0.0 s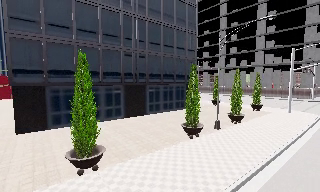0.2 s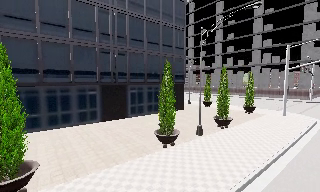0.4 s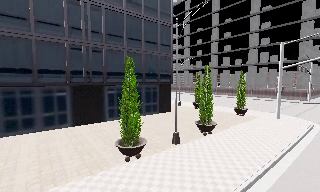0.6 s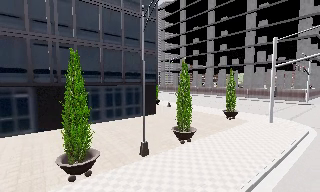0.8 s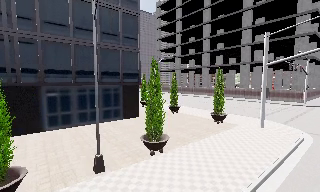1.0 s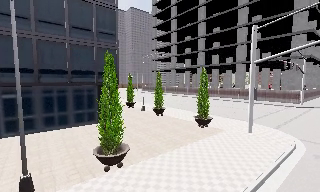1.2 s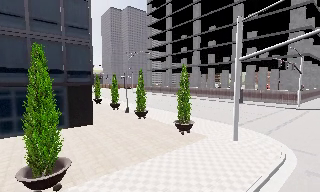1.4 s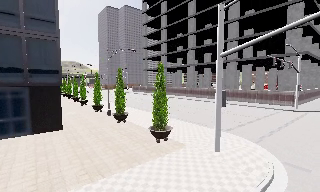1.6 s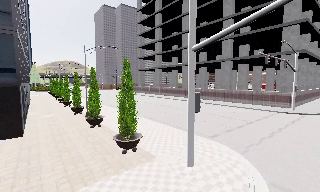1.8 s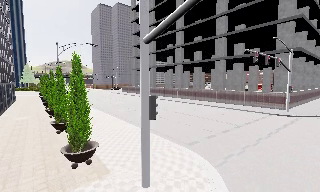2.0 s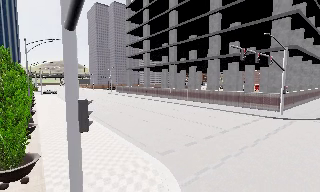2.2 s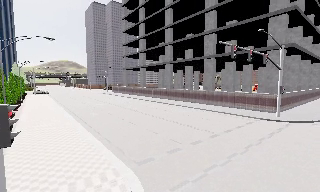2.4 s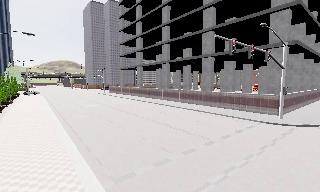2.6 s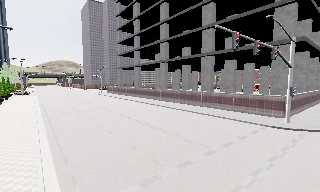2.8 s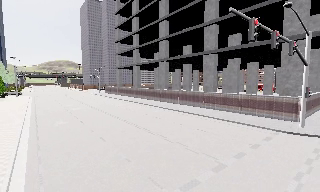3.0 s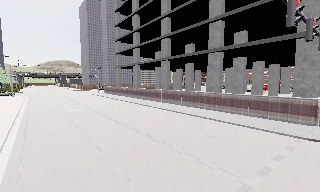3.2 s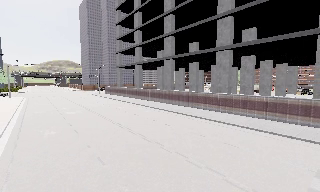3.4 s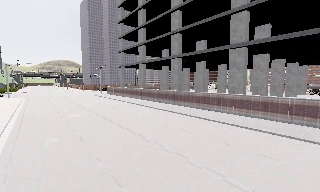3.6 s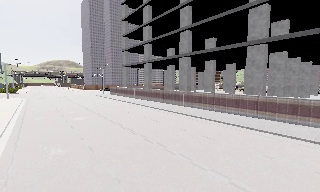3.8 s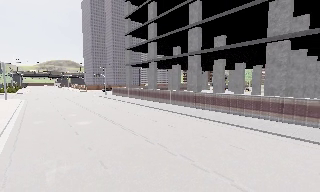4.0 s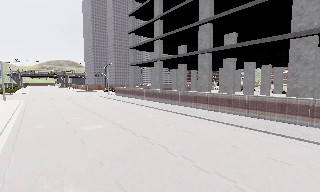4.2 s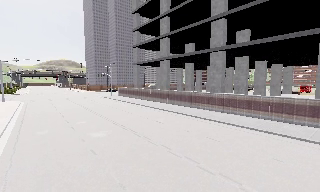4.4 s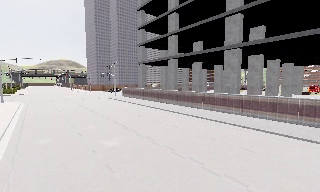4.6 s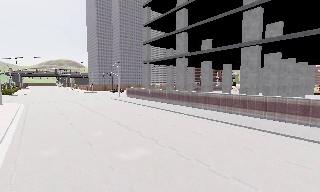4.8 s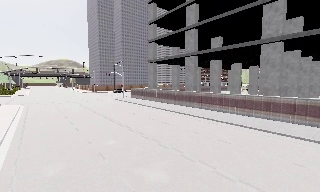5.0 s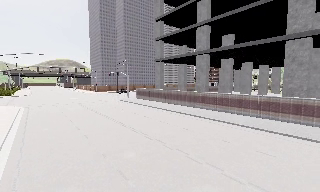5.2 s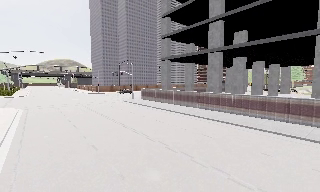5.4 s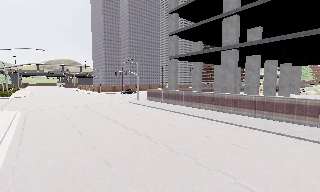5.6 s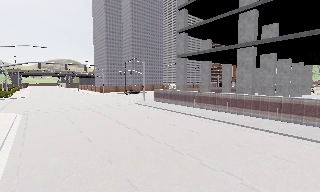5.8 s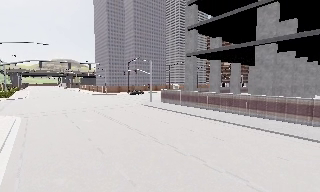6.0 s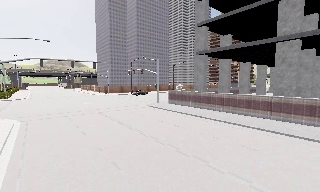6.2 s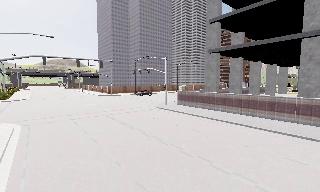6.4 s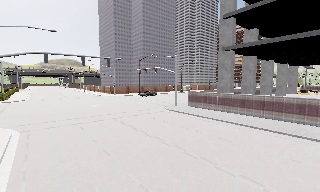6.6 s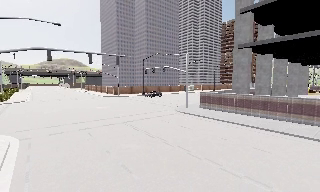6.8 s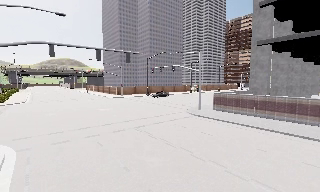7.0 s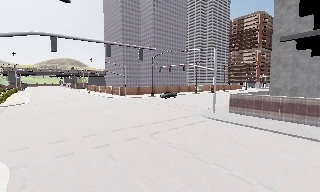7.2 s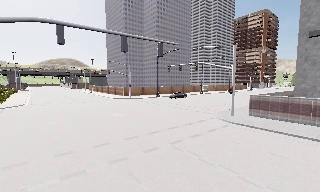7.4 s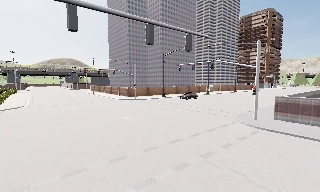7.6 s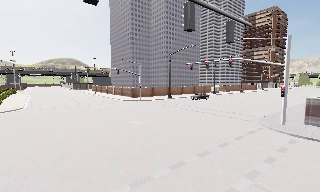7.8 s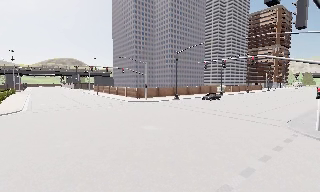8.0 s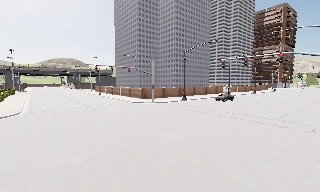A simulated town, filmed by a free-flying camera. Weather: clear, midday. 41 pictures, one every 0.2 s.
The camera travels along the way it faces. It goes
forward.
0.0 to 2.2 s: The camera travels to its right and forward, about 25 m, so close, fixed things drift to the left.
2.2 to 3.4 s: The camera travels forward, about 9 m, so what stands in front looms larger.
3.4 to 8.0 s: The camera travels forward and to its left, about 50 m, so what stands in front looms larger.
The film runs backward here.
